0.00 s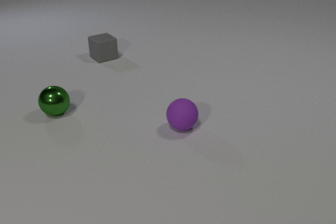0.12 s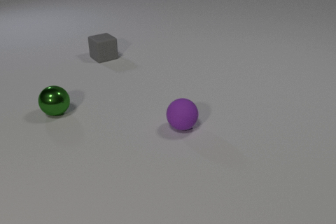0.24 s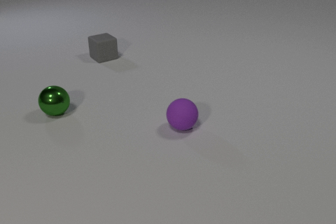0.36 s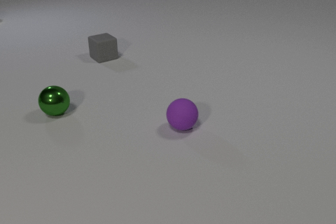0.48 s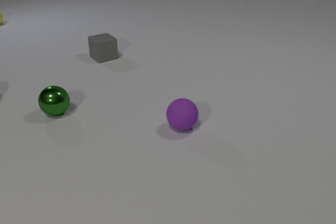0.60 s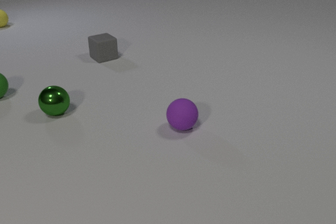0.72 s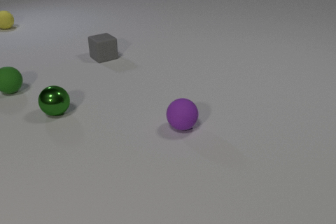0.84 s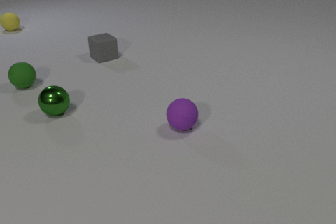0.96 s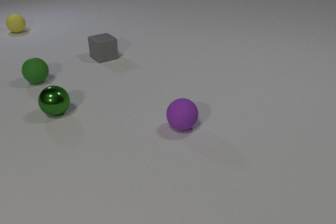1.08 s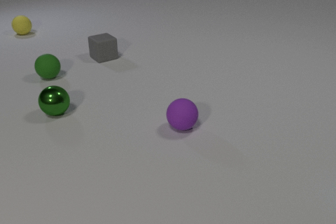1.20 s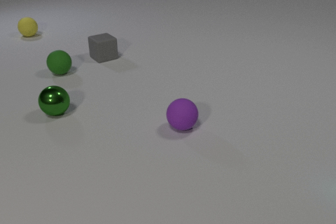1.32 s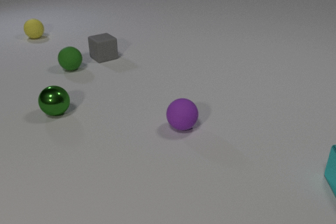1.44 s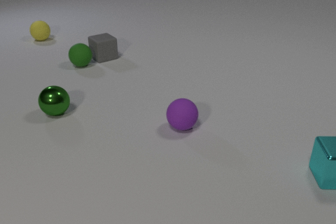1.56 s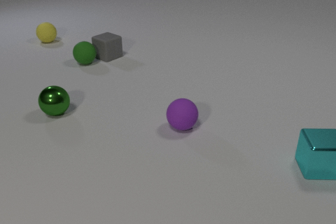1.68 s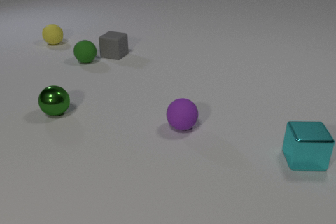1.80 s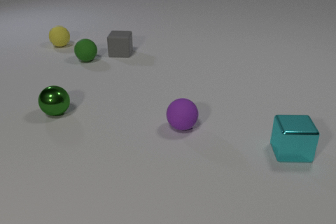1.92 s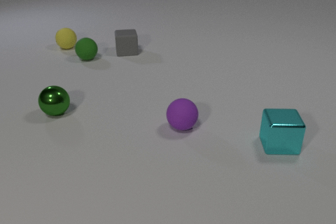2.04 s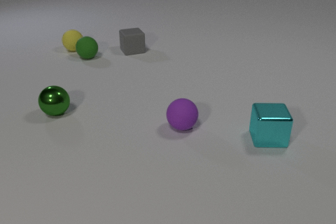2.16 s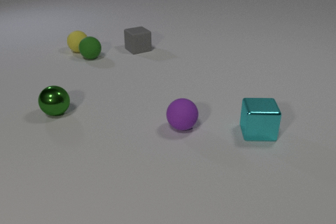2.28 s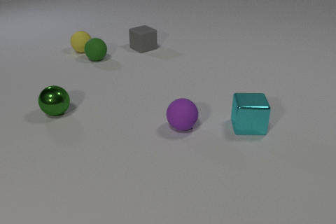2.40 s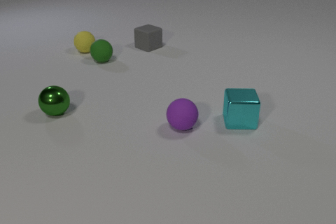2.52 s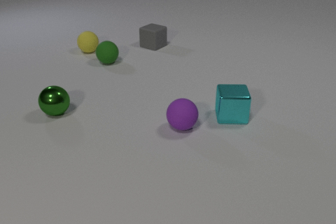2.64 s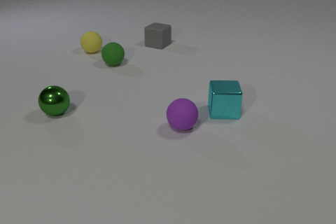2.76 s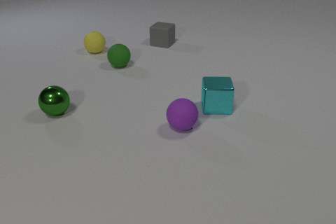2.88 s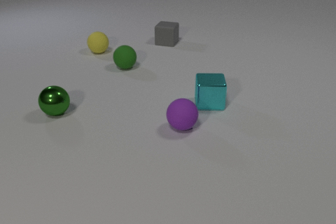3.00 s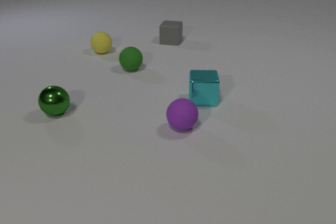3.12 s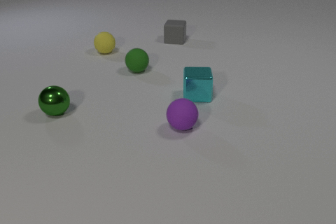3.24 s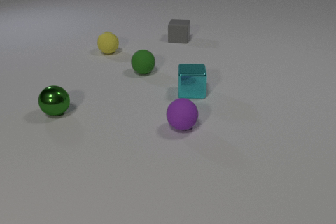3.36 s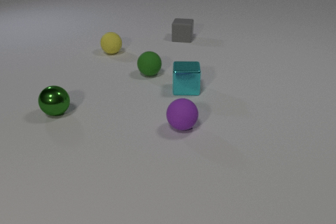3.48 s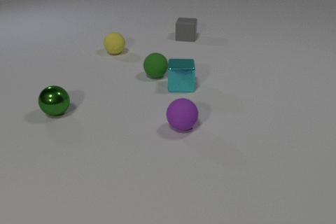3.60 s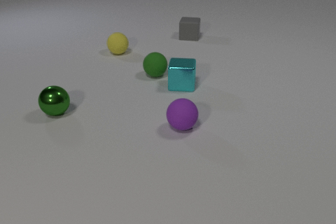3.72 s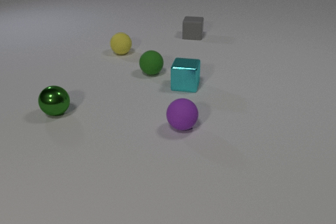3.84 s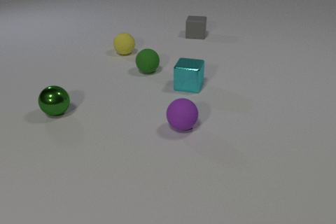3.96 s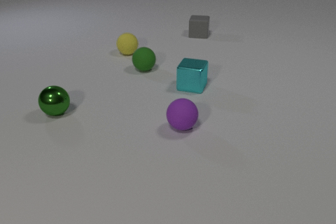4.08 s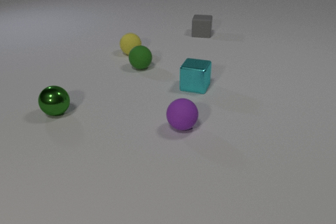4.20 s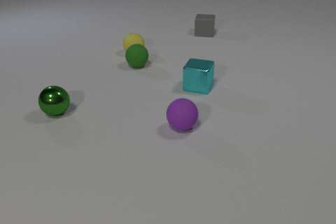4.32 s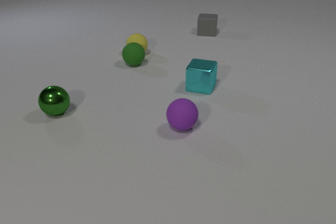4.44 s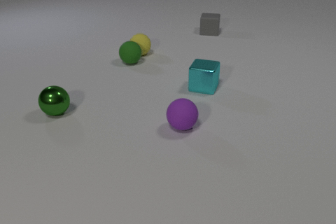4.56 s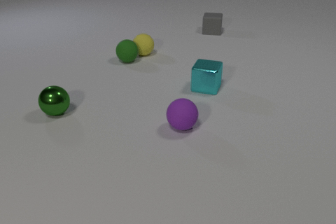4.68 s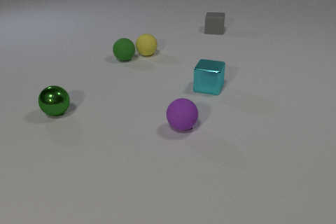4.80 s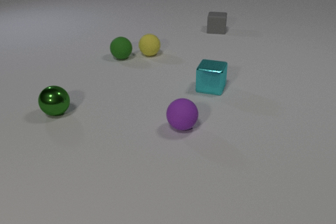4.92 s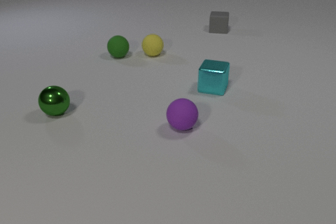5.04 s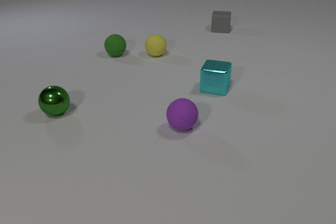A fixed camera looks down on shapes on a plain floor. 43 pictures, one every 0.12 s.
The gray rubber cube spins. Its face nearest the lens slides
to the right.
The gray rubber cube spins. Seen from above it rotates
counterclockwise.
0.00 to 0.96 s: The green rubber sphere comes in at the left edge, rolls to the right and away from the camera. The yellow rubber sphere comes in at the left edge, rolls toward the camera and to the right.
0.96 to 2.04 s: The green rubber sphere rolls to the right and away from the camera. The gray rubber cube slides to the right and away from the camera, spins counterclockwise seen from above by about 75 degrees, its near face sliding to the right. The yellow rubber sphere rolls toward the camera and to the right. The cyan metal cube comes in at the right edge, slides to the left and away from the camera. The green rubber sphere and the gray rubber cube collide.
2.04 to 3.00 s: The green rubber sphere rolls to the right and toward the camera. The gray rubber cube slides to the right and away from the camera, spins counterclockwise seen from above by about 60 degrees, its near face sliding to the right. The yellow rubber sphere rolls to the right and toward the camera. The cyan metal cube slides to the left and away from the camera. The green rubber sphere and the yellow rubber sphere collide.
3.00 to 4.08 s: The green rubber sphere rolls to the right. The gray rubber cube slides to the right and away from the camera. The yellow rubber sphere rolls to the right. The cyan metal cube slides away from the camera. The green rubber sphere and the cyan metal cube collide.
4.08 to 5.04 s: The green rubber sphere rolls away from the camera and to the left. The gray rubber cube slides to the right and away from the camera. The yellow rubber sphere rolls to the right. The cyan metal cube slides to the right.
How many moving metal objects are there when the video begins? 0.
Are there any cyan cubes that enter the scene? yes.
What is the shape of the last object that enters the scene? cube.
